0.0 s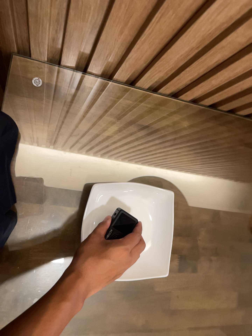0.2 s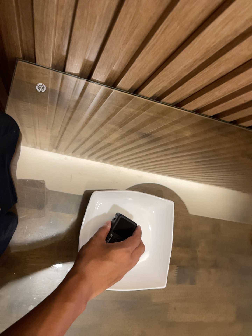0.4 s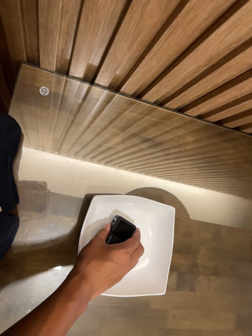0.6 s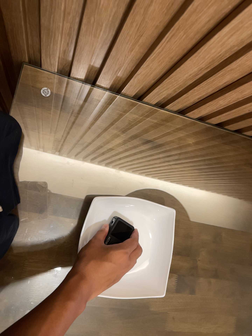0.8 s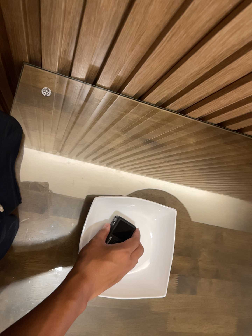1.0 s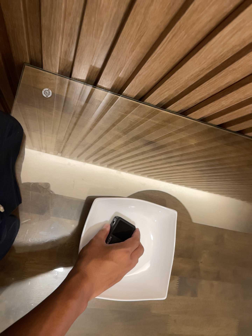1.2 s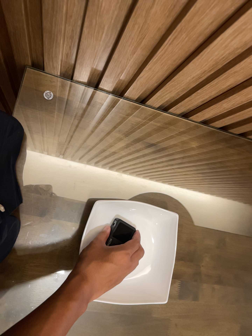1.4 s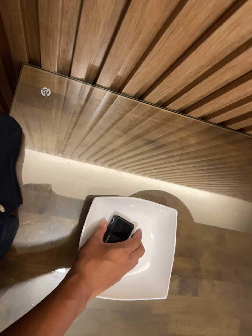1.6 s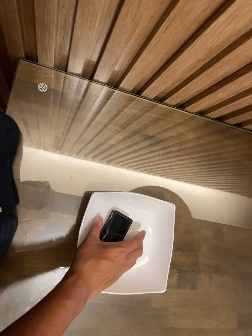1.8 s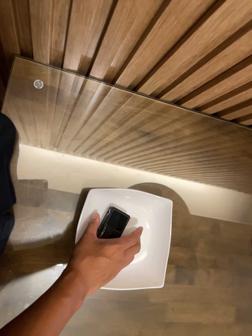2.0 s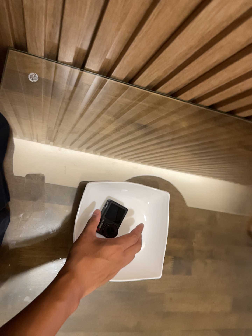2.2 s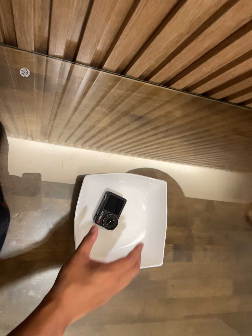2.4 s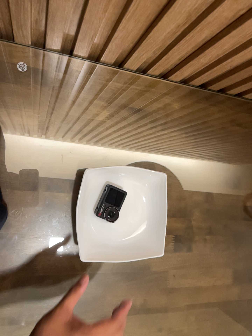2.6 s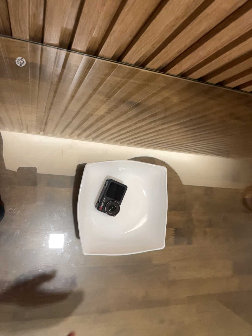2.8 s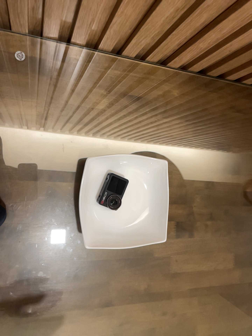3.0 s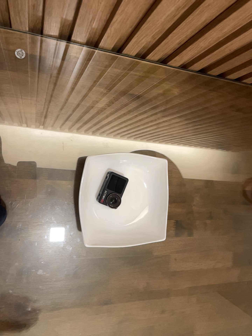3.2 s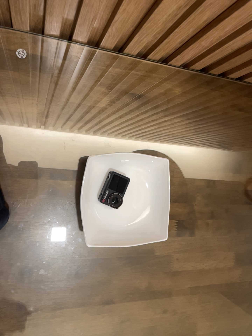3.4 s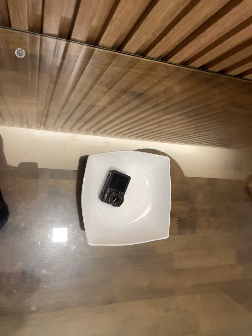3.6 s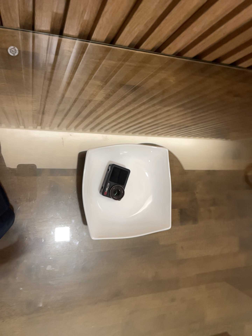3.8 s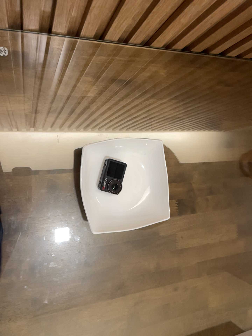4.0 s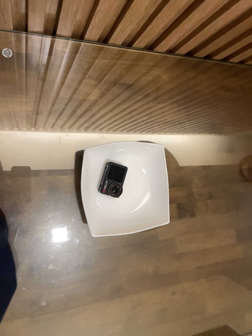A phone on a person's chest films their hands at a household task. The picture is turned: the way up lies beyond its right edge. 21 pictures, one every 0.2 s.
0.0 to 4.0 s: The camera rolls about its line of sight by about 10 degrees, and the scene rotates counterclockwise.
The film runs forward here.
